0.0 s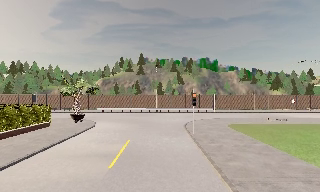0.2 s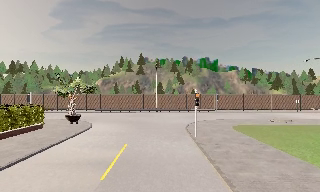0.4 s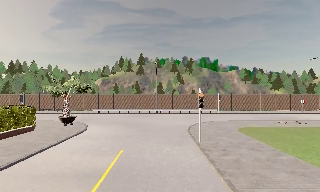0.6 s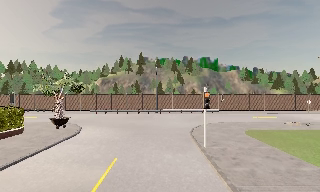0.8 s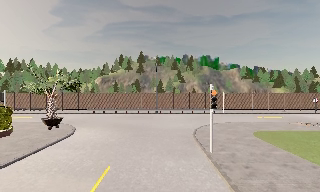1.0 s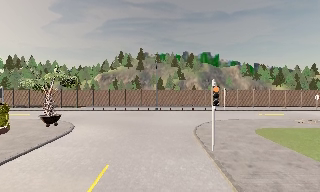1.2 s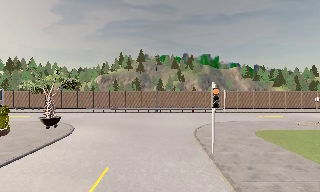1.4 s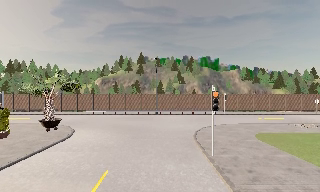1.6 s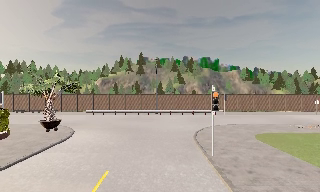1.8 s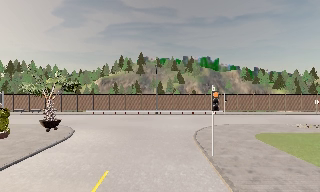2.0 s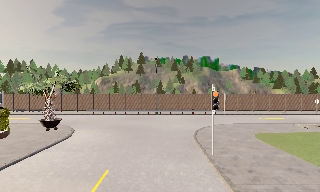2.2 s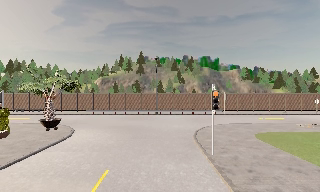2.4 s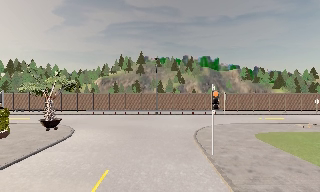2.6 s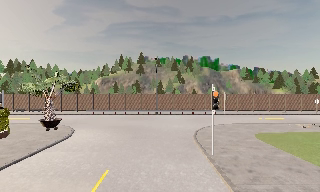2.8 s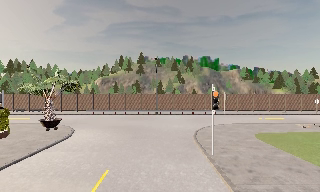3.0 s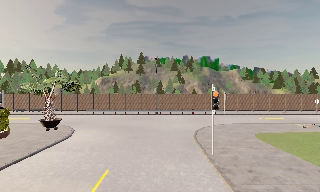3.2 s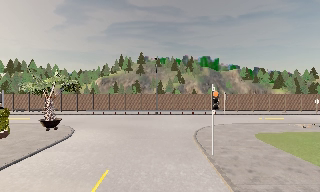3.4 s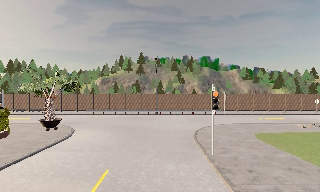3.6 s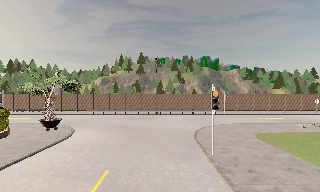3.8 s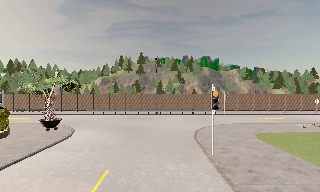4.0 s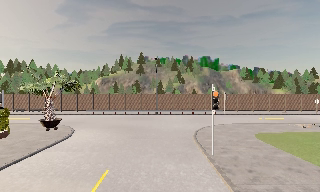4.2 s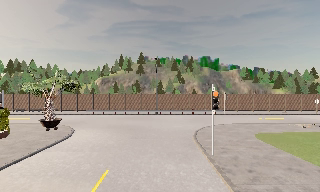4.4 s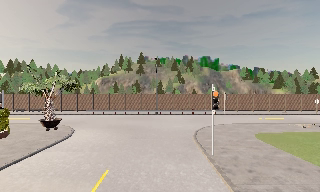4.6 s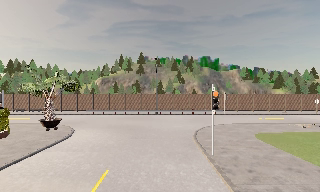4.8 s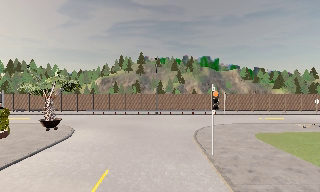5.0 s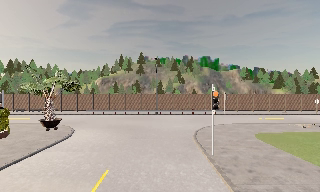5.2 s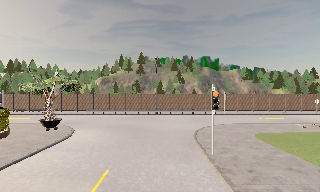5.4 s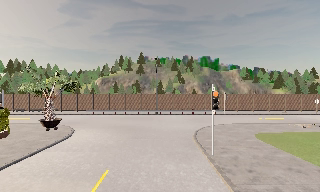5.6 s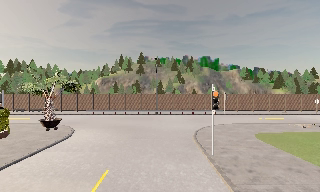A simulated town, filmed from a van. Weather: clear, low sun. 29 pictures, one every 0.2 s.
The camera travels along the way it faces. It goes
forward.
0.0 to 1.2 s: The camera travels forward, about 4 m, so what stands in front looms larger. It loses speed.
1.2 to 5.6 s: The camera keeps its place and its aim.
The film runs forward here.
